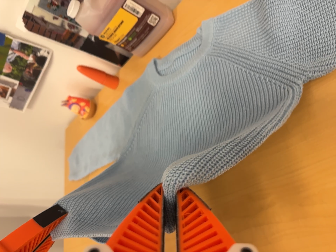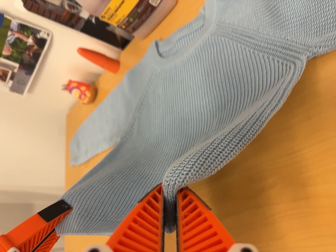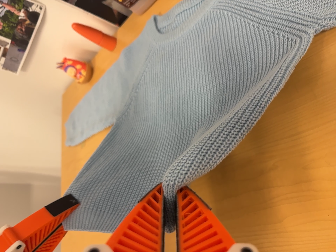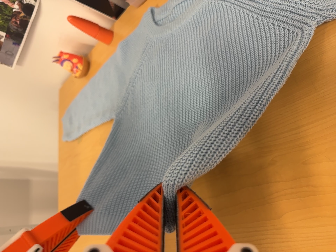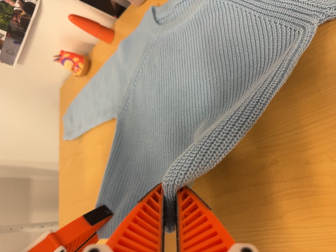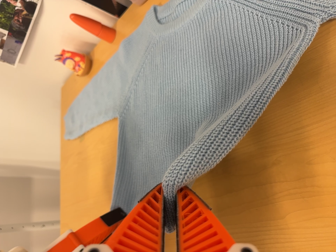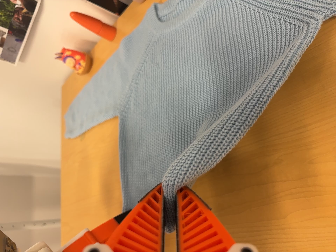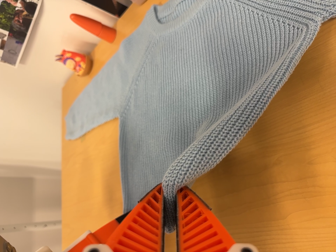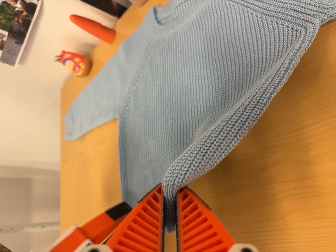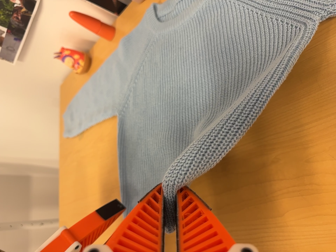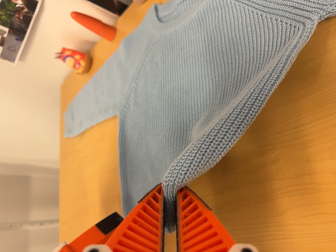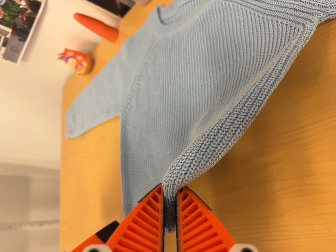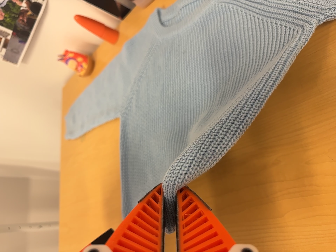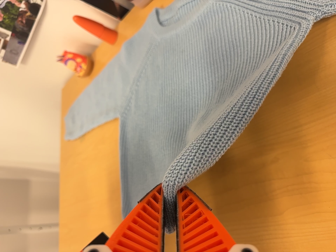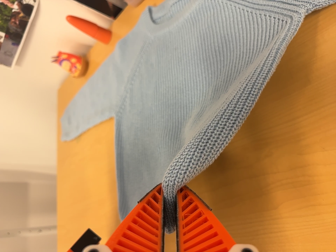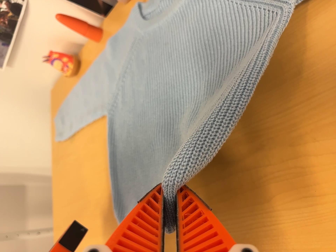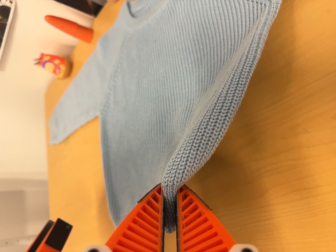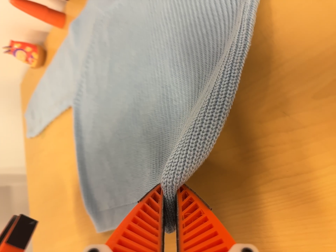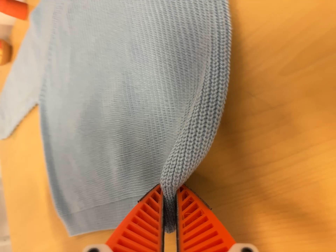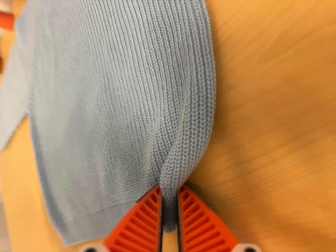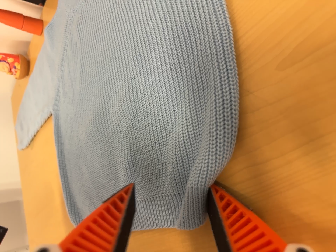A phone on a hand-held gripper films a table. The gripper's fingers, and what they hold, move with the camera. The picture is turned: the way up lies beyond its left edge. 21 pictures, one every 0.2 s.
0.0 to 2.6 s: The camera shifts only a little, or ends up much as it began.
2.6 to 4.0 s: The camera travels to its right and forward, about 12 cm, so close, fixed things drift to the left. It rolls about its line of sight by about 10 degrees, and the scene rotates counterclockwise.
The film runs backward here.
